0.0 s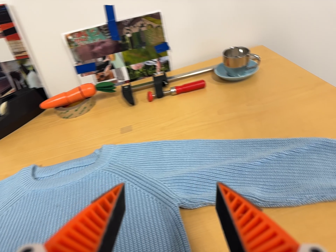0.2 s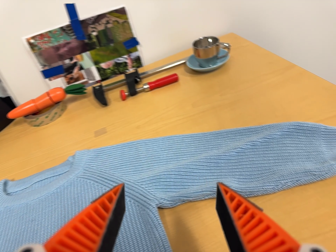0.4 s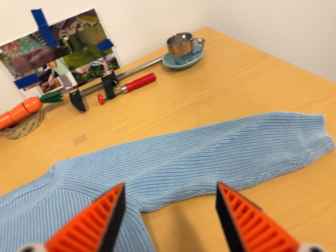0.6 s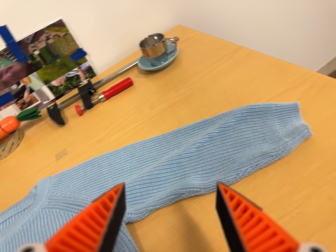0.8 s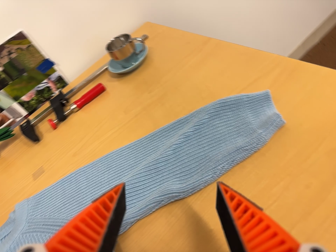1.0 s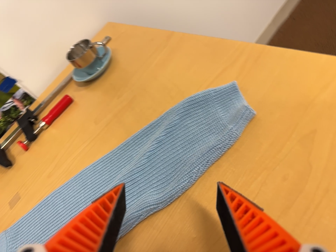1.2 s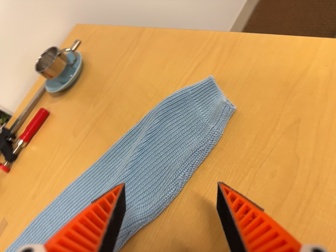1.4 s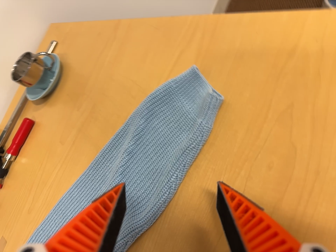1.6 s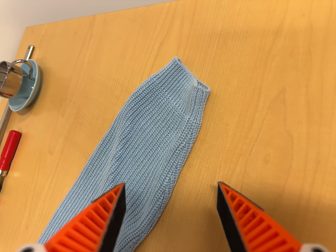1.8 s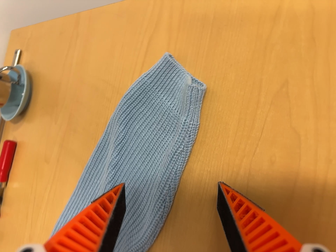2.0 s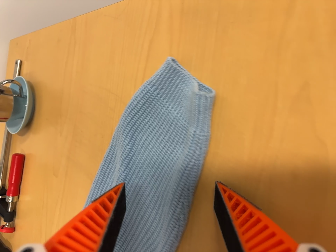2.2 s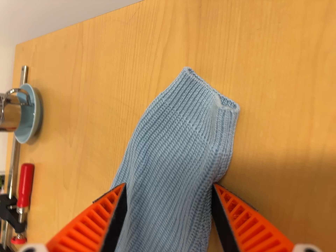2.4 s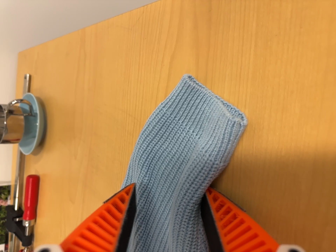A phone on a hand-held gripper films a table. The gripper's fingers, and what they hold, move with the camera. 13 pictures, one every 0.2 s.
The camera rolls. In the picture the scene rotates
counterclockwise.
0.0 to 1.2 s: The camera pans to its right by about 15 degrees. It travels to its right, toward the top of its view and forward, about 16 cm, so close, fixed things drift to the left. It rolls about its line of sight by about 40 degrees, and the scene rotates counterclockwise.
1.2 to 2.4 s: The camera travels forward and toward the top of its view, about 16 cm, so what stands in front looms larger. Its aim tips toward the bottom of its view by about 10 degrees. It rolls about its line of sight by about 25 degrees, and the scene rotates counterclockwise.
The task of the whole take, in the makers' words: right arm across.
The film runs forward here.
